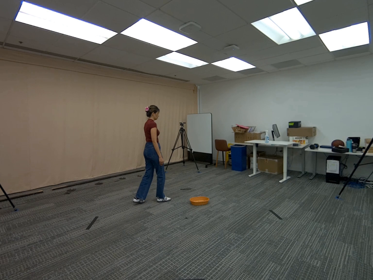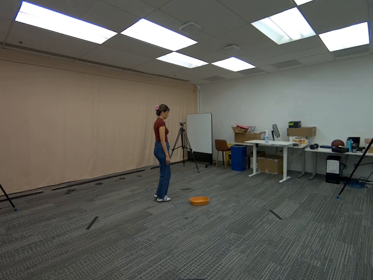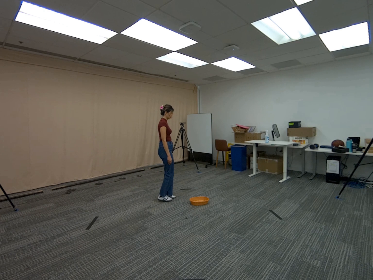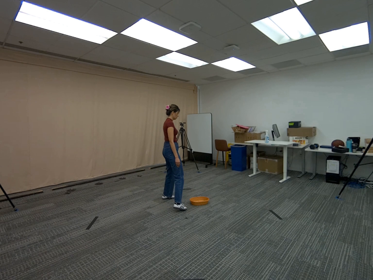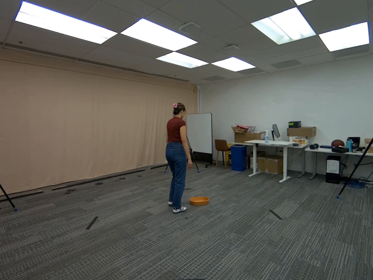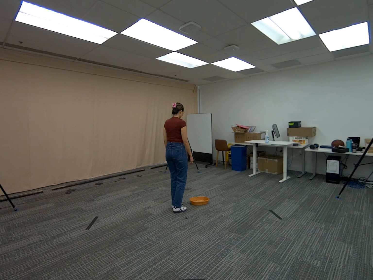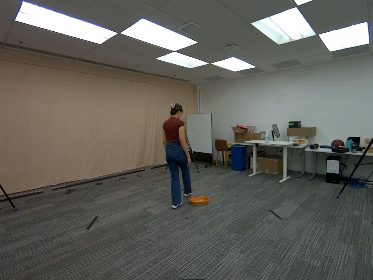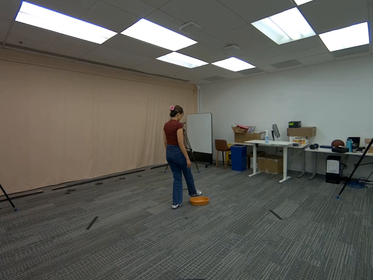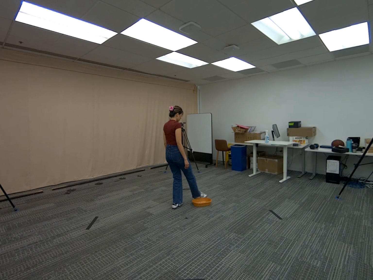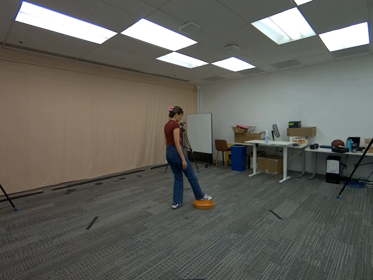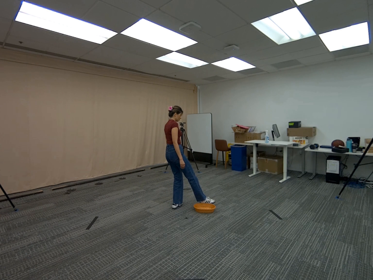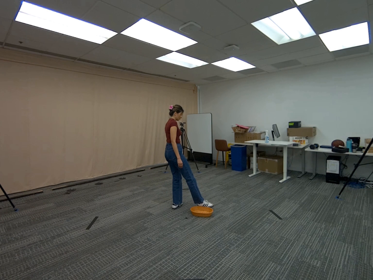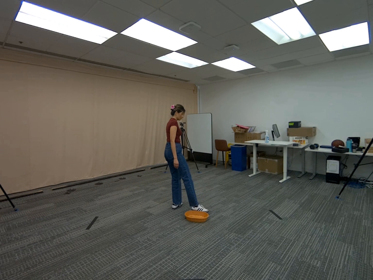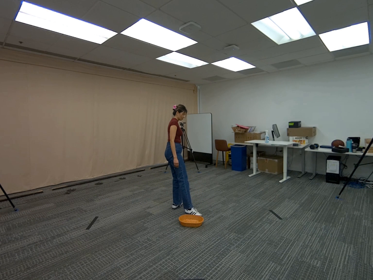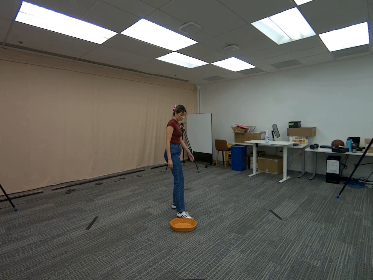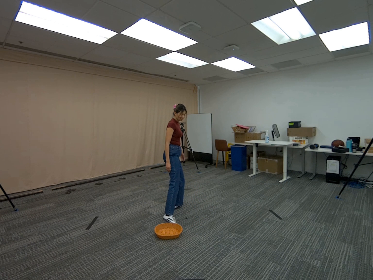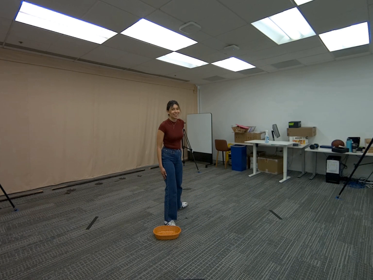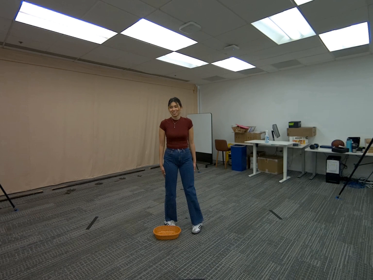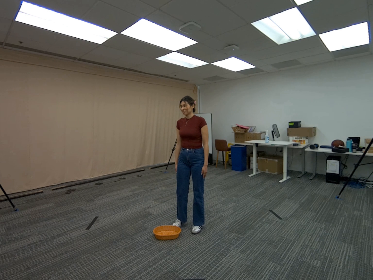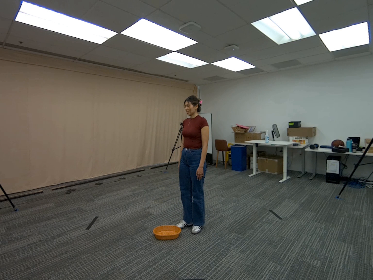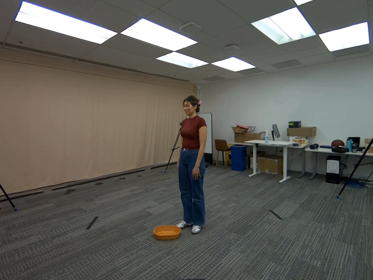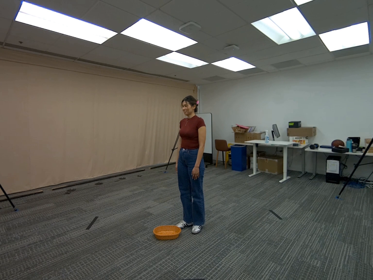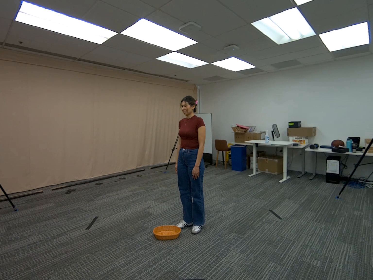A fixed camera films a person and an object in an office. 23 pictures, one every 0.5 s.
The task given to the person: Walk to the woven basket from the ground and use your right foot and push it to the side.
